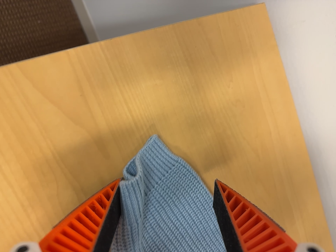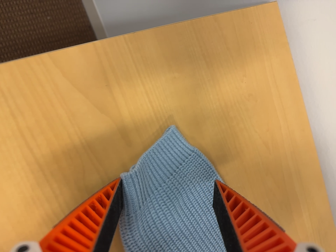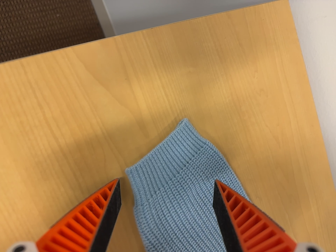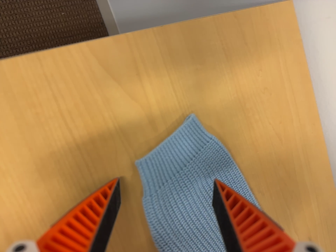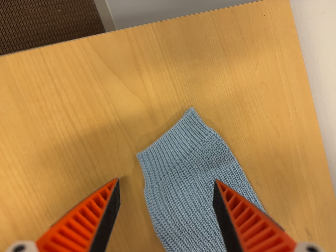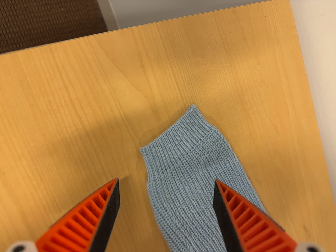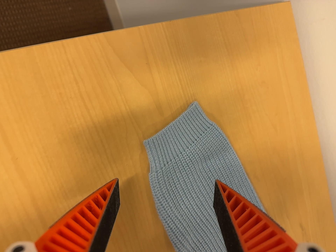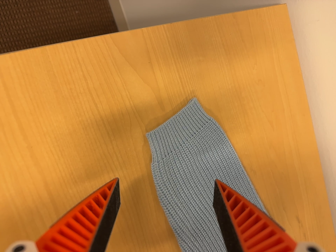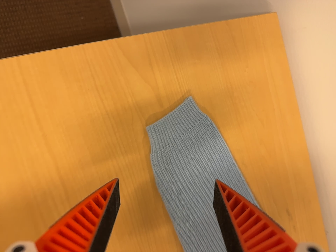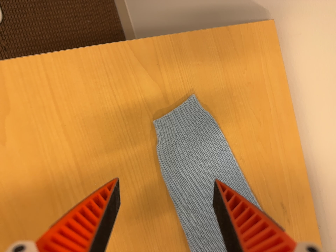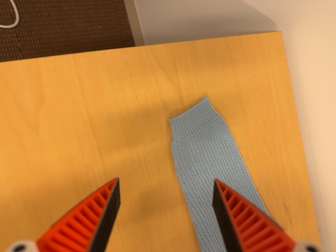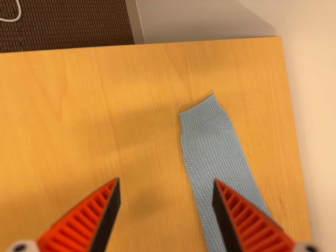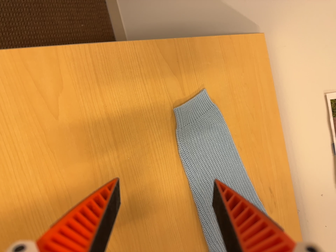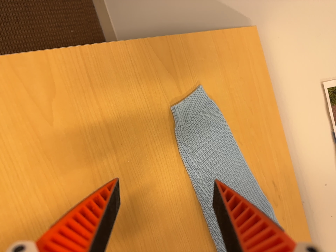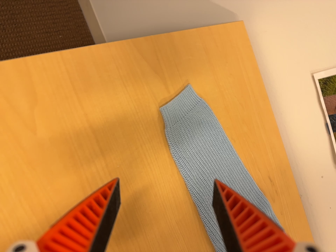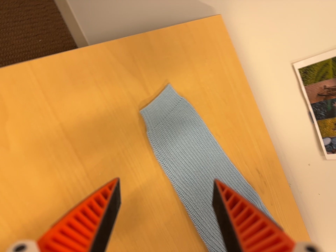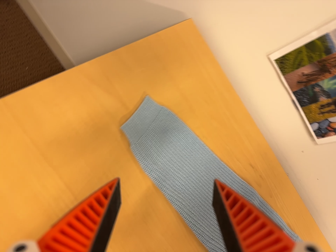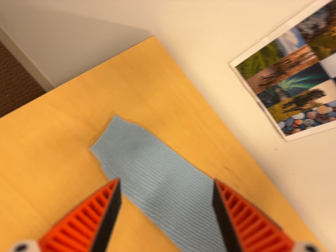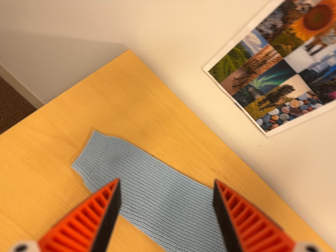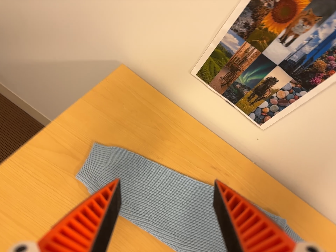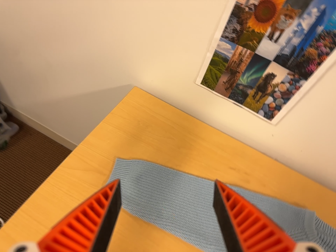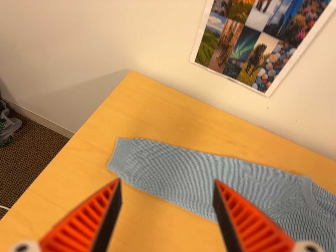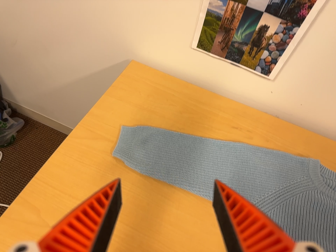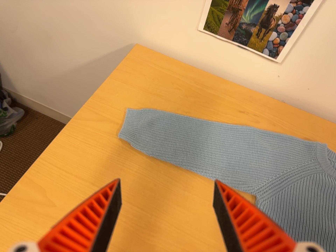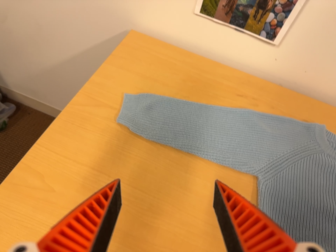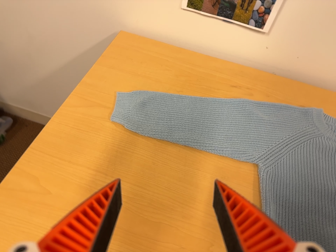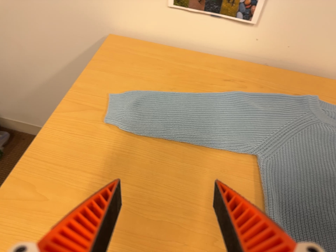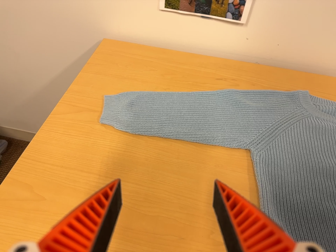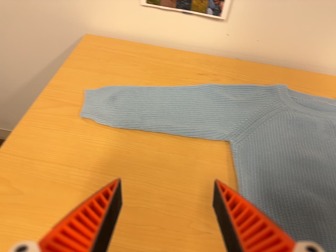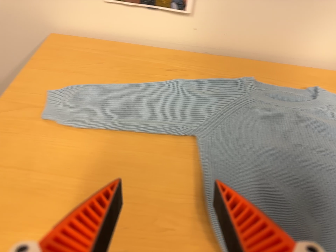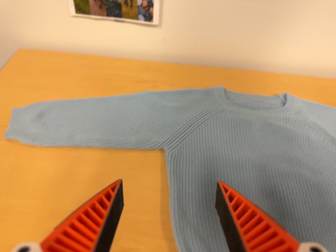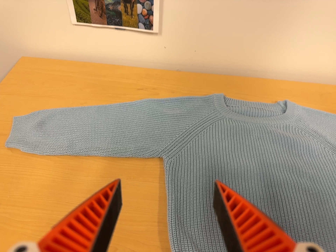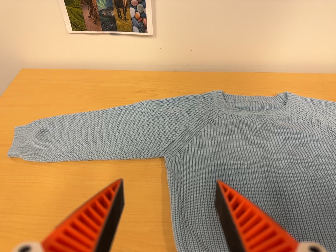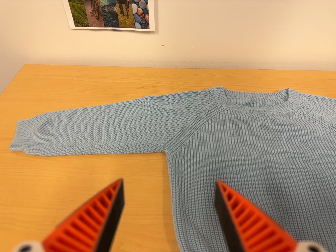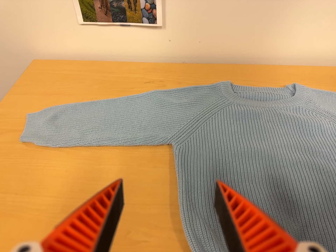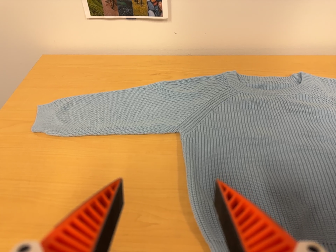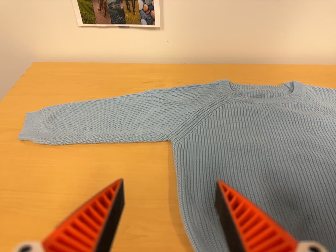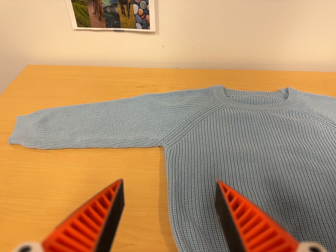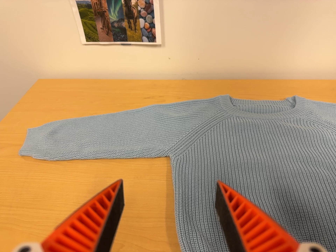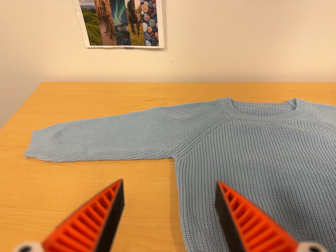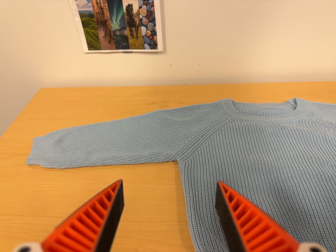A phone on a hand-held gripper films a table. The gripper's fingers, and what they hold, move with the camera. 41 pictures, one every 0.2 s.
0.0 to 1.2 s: The camera travels backward and to its left, about 9 cm, so what stands in front gets smaller.
1.2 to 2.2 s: The camera travels backward, toward the bottom of its view and to its left, about 14 cm, so what stands in front gets smaller.
2.2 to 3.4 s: The camera travels to its right, about 9 cm, so close, fixed things drift to the left. It rolls about its line of sight by about 30 degrees, and the scene rotates counterclockwise.
3.4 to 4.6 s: The camera pans to its left by about 15 degrees. It travels to its right, toward the bottom of its view and backward, about 20 cm. It rolls about its line of sight by about 25 degrees, and the scene rotates counterclockwise.
4.6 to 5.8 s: The camera travels toward the bottom of its view and to its right, about 12 cm, so close, fixed things drift upward. It rolls about its line of sight by about 15 degrees, and the scene rotates counterclockwise.
5.8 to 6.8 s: The camera travels to its right, about 7 cm, so close, fixed things drift to the left.
6.8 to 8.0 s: The camera shifts only a little, or ends up much as it began.
The film runs backward here.
